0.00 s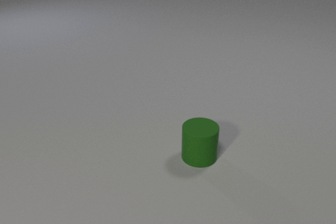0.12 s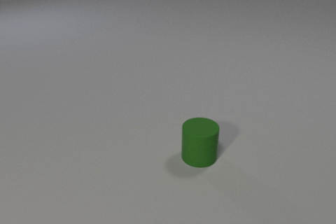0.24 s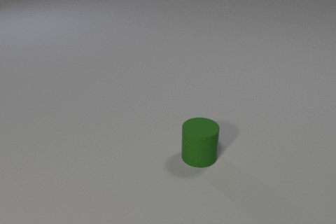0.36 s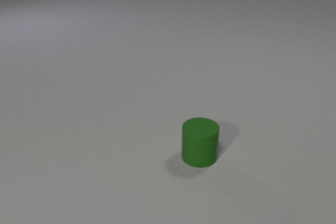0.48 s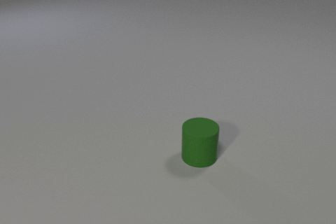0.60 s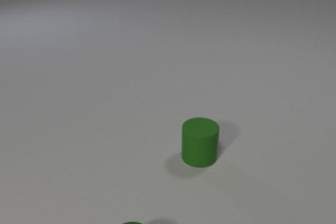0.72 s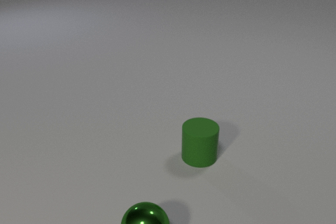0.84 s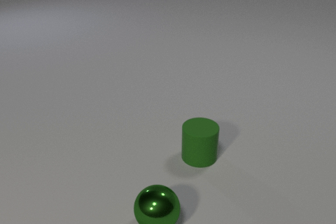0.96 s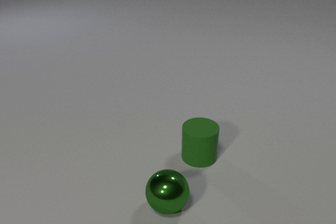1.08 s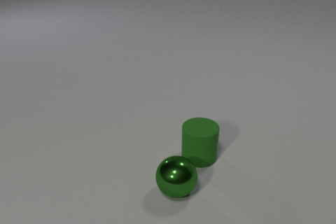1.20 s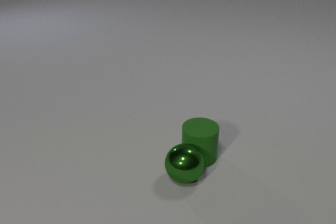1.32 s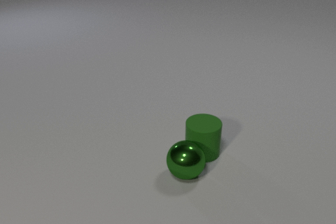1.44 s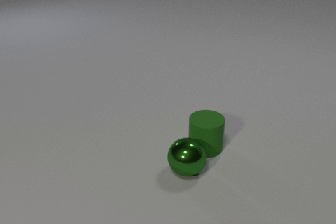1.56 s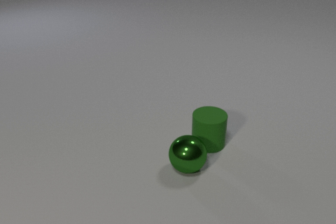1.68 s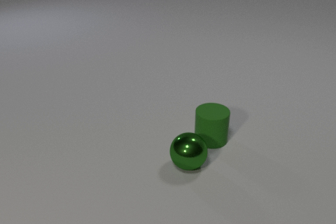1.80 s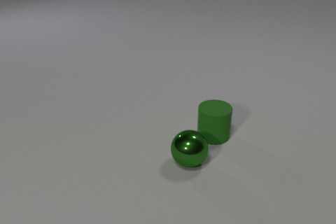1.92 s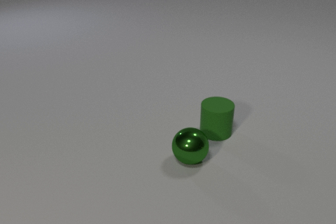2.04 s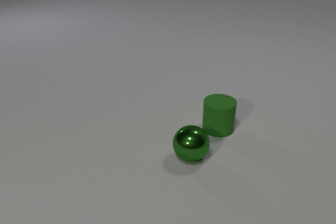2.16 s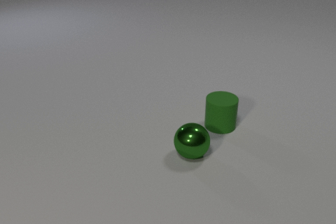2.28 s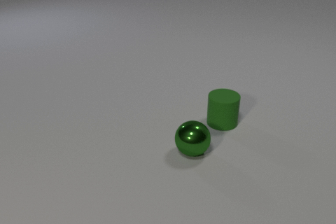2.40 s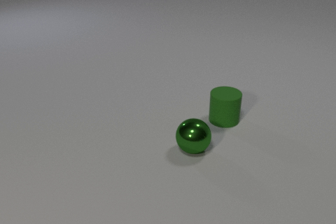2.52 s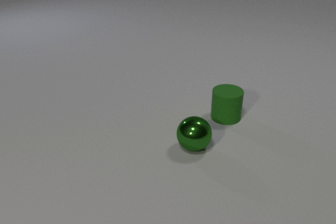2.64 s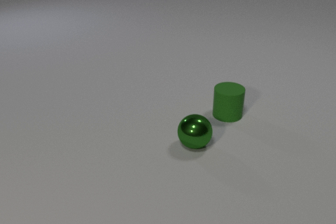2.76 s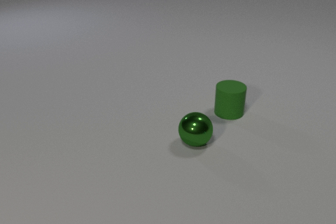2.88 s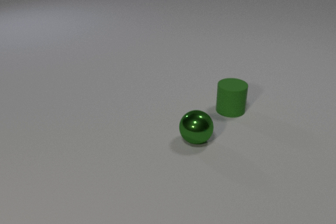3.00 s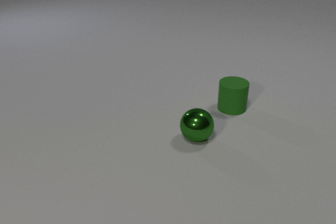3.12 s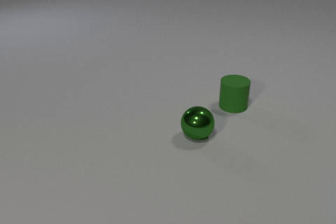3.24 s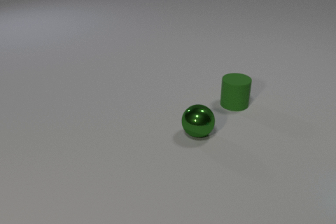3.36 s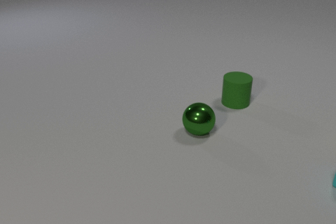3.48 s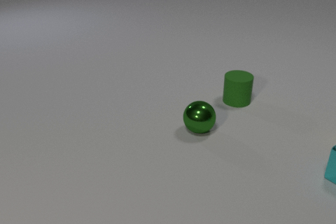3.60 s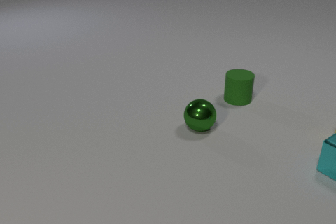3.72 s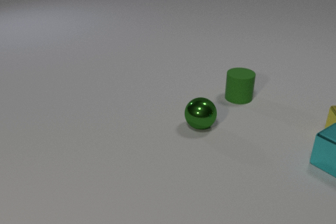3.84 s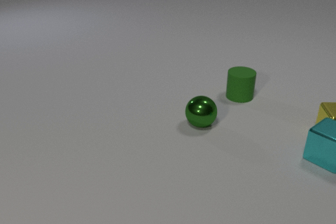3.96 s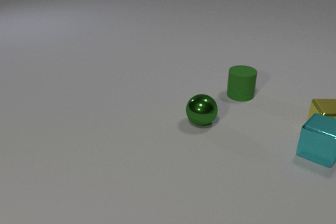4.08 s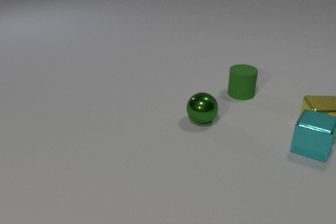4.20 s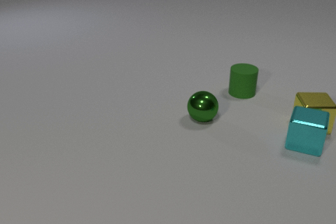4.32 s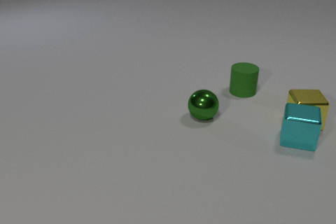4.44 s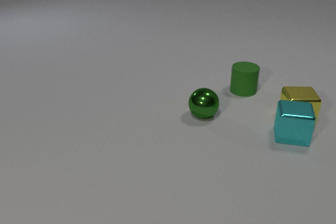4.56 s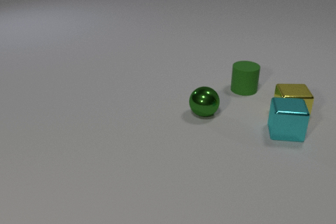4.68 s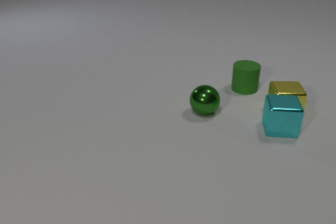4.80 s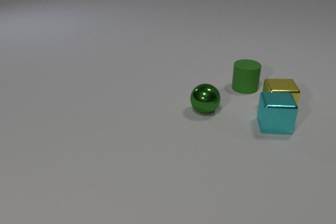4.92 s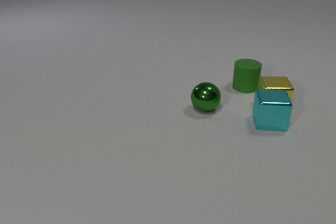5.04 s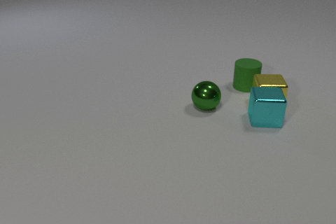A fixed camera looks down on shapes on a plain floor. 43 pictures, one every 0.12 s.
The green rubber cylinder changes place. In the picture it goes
away from the camera.
The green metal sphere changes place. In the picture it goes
away from the camera.
0.00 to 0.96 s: The green metal sphere comes in at the bottom edge, rolls away from the camera and to the right.
0.96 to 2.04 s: The green metal sphere rolls away from the camera. The green rubber cylinder slides away from the camera. The green metal sphere and the green rubber cylinder collide.
2.04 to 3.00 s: The green metal sphere rolls away from the camera. The green rubber cylinder slides away from the camera.
3.00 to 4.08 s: The green metal sphere rolls away from the camera. The green rubber cylinder slides away from the camera. The yellow metal cube comes in at the right edge, slides to the left. The cyan metal cube comes in at the right edge, slides to the left and away from the camera. The yellow metal cube and the cyan metal cube collide.
4.08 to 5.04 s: The green metal sphere rolls away from the camera. The green rubber cylinder slides away from the camera. The yellow metal cube slides to the left and away from the camera. The cyan metal cube slides to the left and away from the camera, spins so that its near face slides to the right, counterclockwise seen from above.
How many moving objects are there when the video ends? 4.
What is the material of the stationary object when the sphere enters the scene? rubber.
What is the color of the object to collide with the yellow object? cyan.
